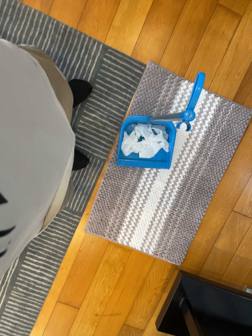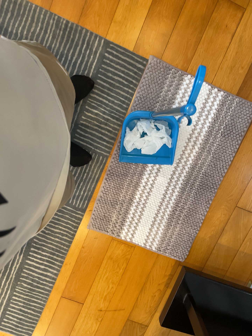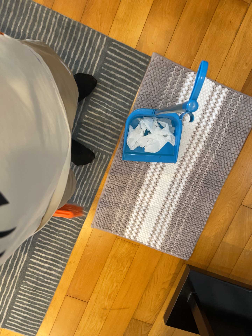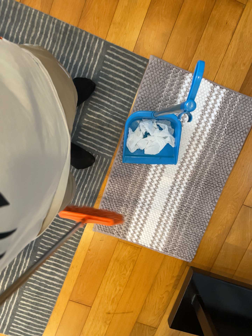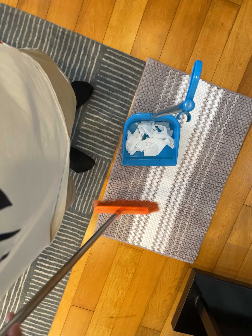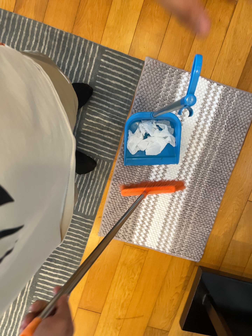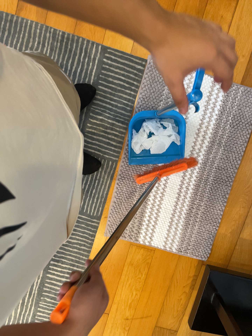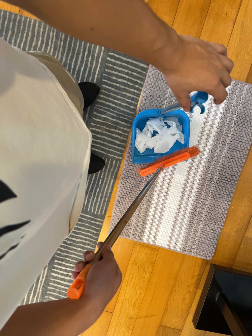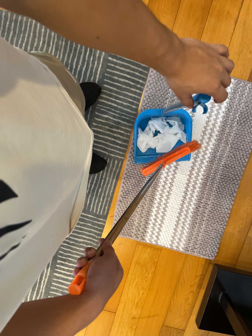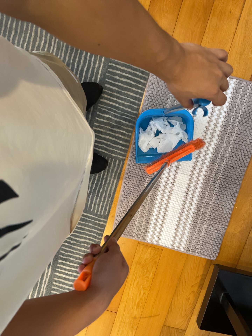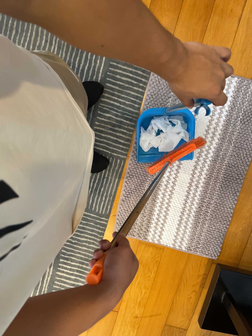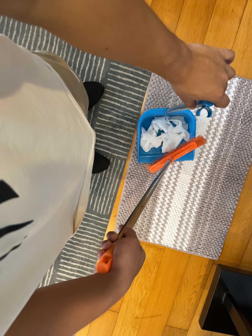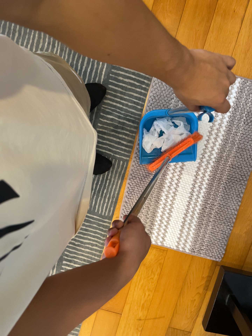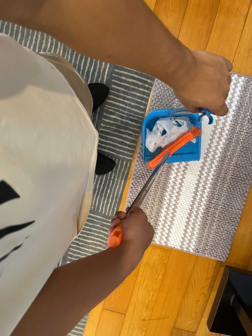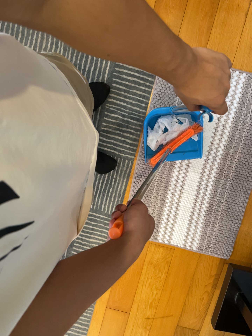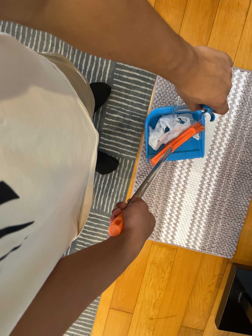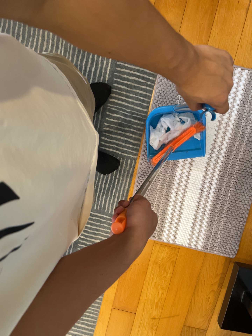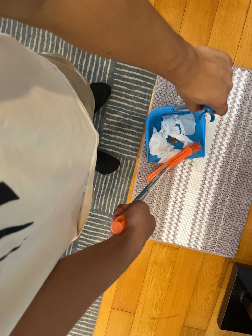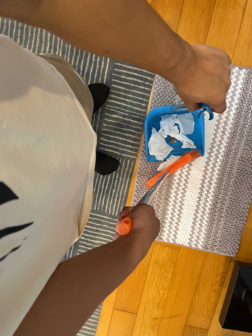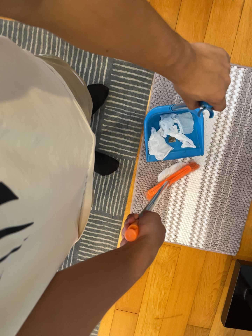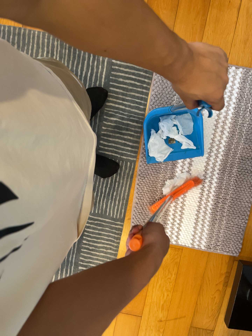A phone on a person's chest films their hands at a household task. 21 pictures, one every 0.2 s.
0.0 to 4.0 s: The camera rolls about its line of sight by about 10 degrees, and the scene rotates counterclockwise.
The film runs backward here.
